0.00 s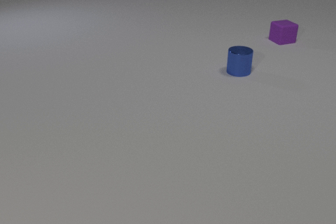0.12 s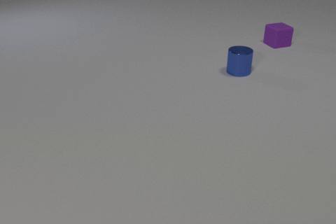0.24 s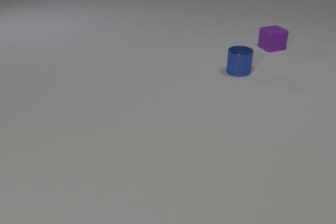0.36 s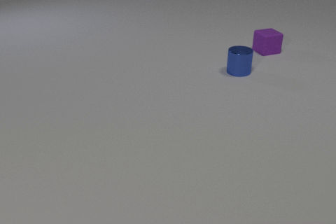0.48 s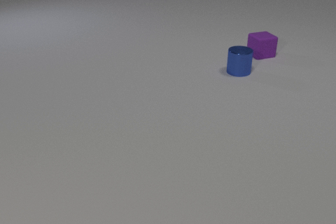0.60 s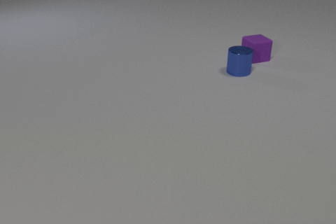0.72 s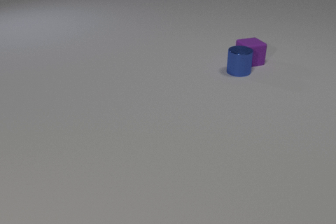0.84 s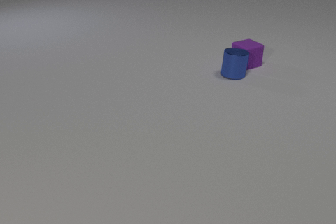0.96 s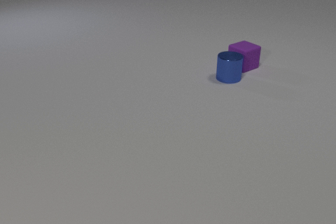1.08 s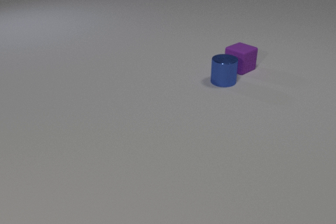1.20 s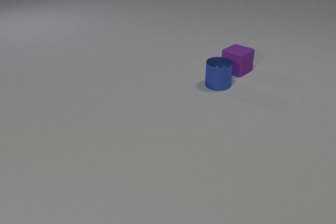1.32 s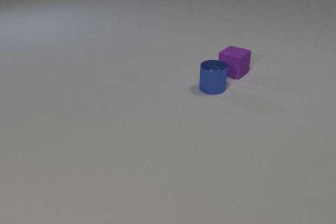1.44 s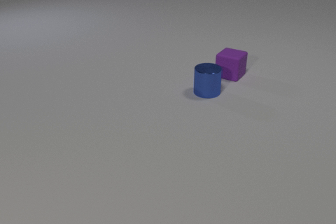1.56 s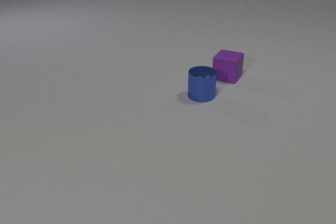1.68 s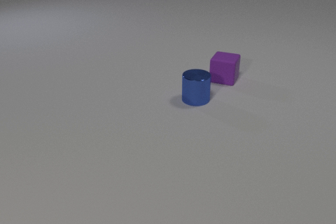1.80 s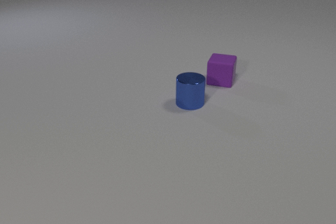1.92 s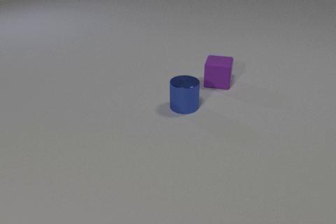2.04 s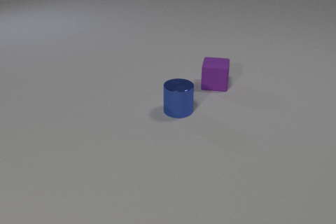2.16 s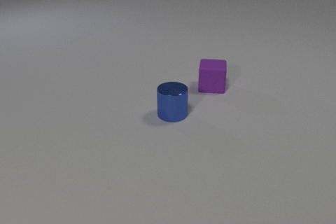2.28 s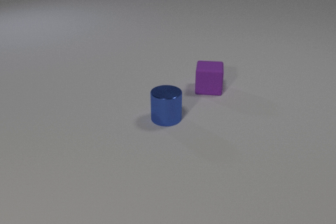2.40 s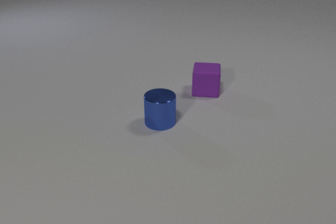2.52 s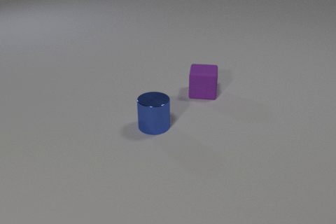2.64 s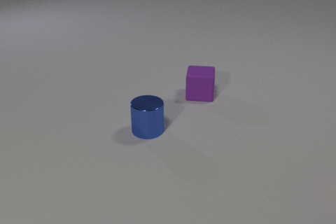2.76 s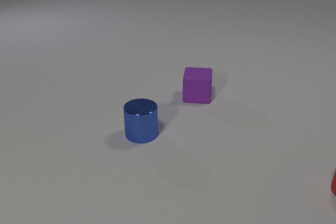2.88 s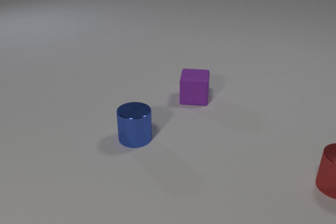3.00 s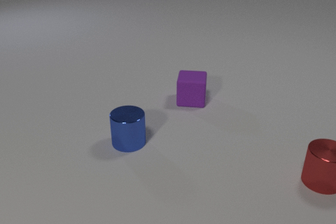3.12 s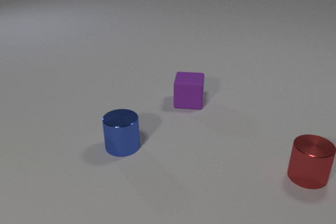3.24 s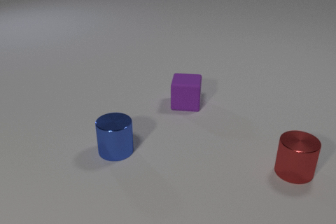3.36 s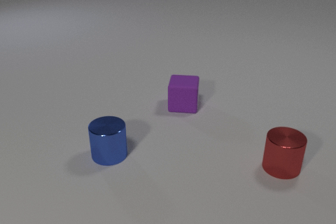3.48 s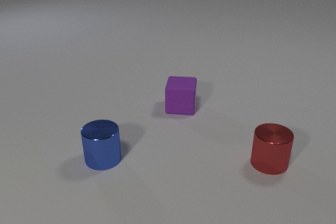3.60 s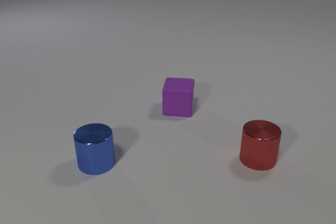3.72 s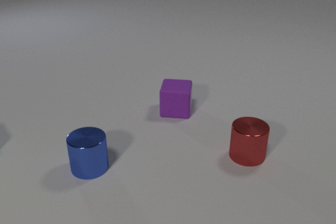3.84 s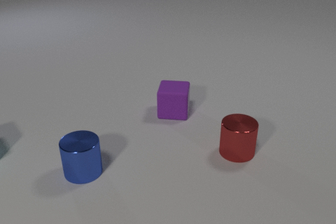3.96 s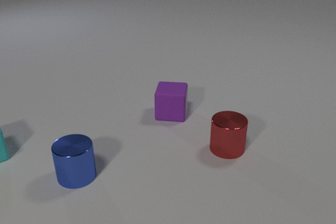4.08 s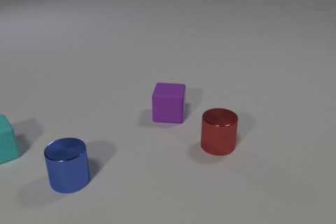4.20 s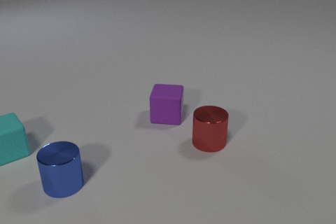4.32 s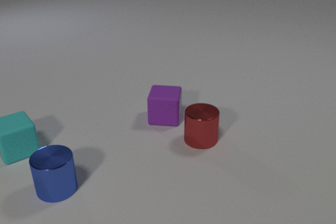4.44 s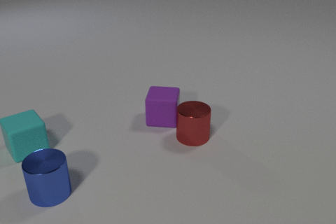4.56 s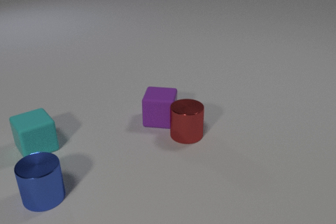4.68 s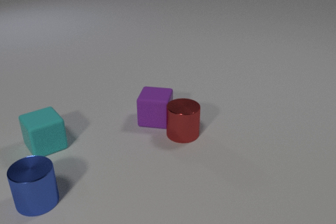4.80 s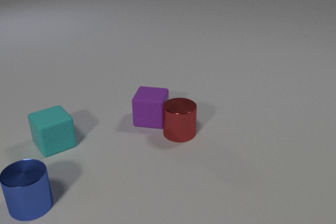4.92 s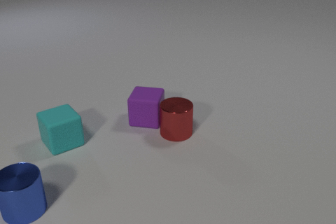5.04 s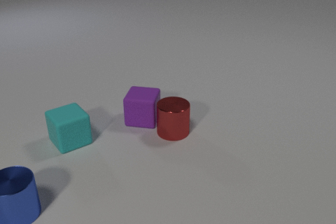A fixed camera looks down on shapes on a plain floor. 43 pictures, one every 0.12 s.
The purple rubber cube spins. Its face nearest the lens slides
to the right.
The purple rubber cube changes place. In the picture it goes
toward the camera.
0.00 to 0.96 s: The purple rubber cube slides toward the camera and to the left. The blue metal cylinder slides toward the camera and to the left. The purple rubber cube and the blue metal cylinder collide.
0.96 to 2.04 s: The purple rubber cube slides toward the camera and to the left, spins counterclockwise seen from above by about 45 degrees, its near face sliding to the right. The blue metal cylinder slides toward the camera and to the left.
2.04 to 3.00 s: The purple rubber cube slides toward the camera and to the left. The blue metal cylinder slides toward the camera and to the left. The red metal cylinder comes in at the right edge, slides to the left.
3.00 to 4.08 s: The purple rubber cube slides toward the camera and to the left. The blue metal cylinder slides to the left and toward the camera. The red metal cylinder slides to the left. The cyan rubber cube comes in at the left edge, slides to the right.
4.08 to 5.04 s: The purple rubber cube slides to the left. The blue metal cylinder slides to the left and toward the camera. The red metal cylinder slides to the left and away from the camera. The cyan rubber cube slides to the right. The purple rubber cube and the red metal cylinder collide.
How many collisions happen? 2.
Are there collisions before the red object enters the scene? yes.
Are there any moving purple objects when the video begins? yes.
